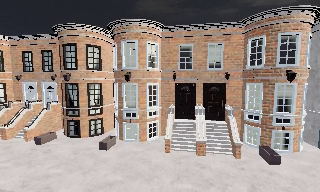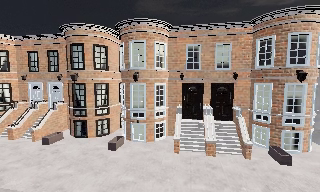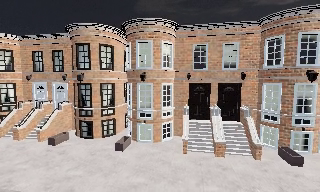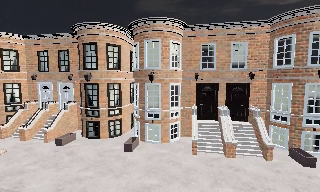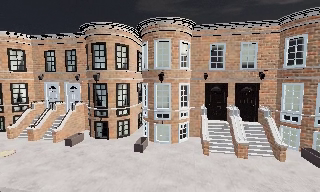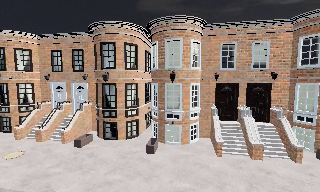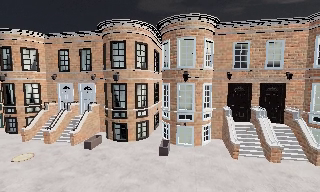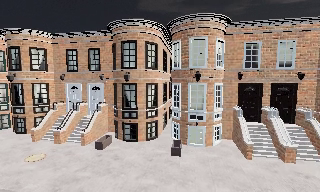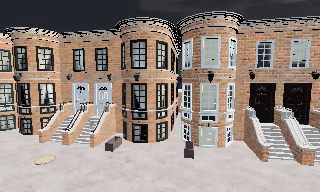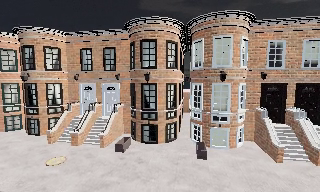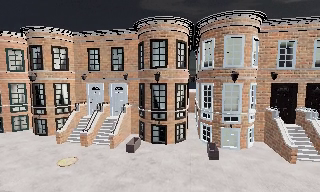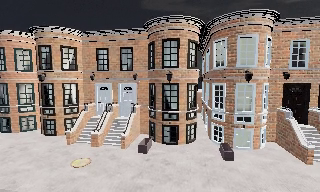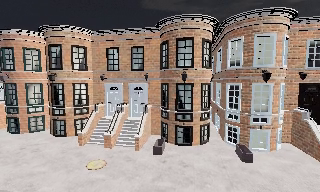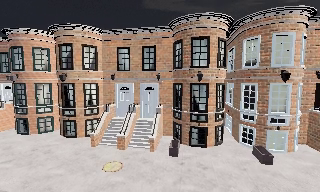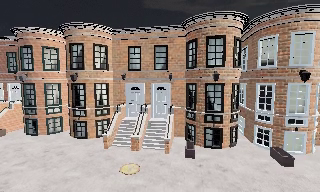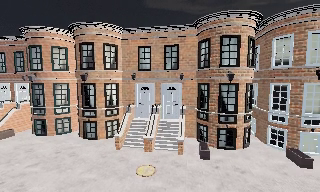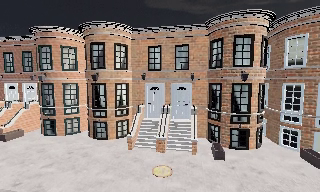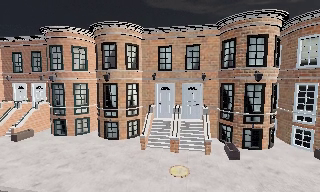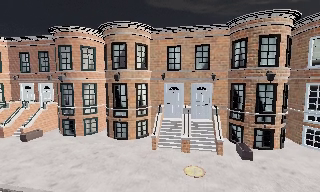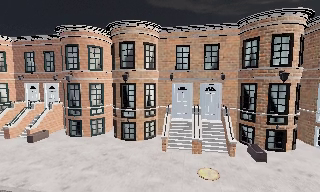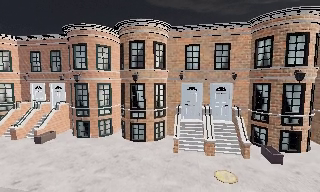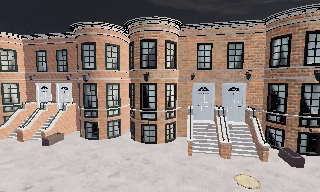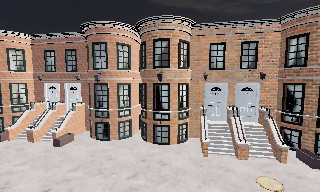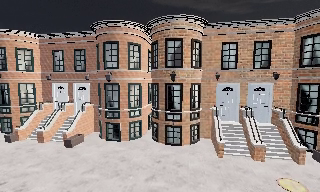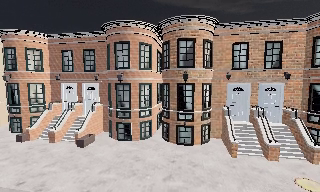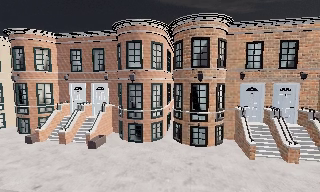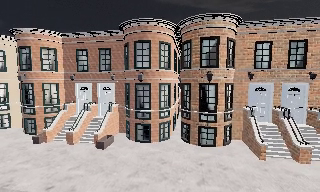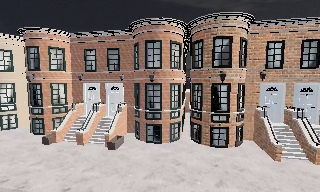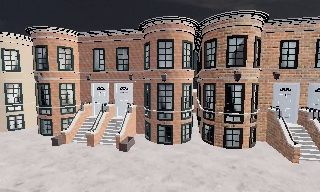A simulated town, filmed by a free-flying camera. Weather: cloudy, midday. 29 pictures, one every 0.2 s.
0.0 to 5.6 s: The camera travels to its left, about 17 m, so close, fixed things drift to the right.
The film runs backward here.
